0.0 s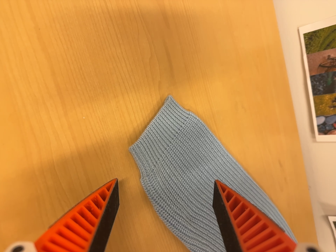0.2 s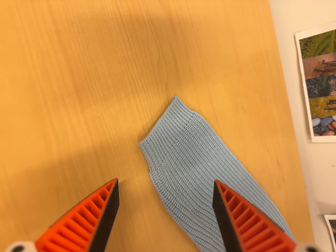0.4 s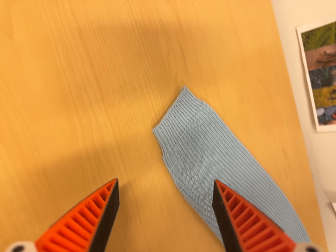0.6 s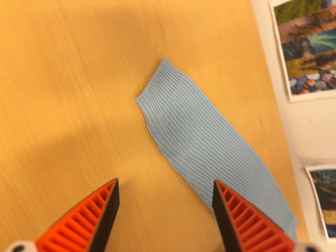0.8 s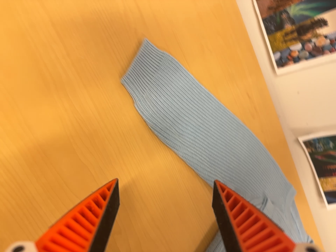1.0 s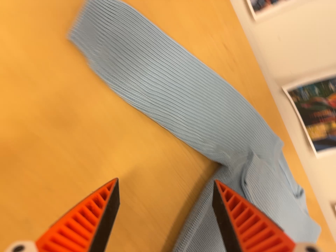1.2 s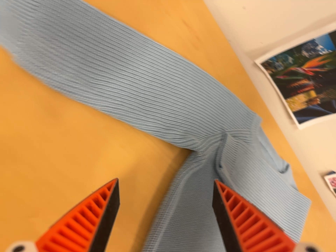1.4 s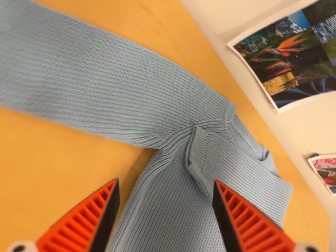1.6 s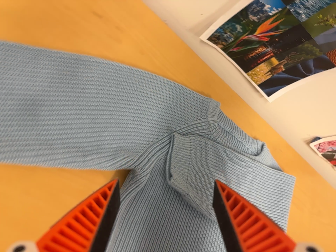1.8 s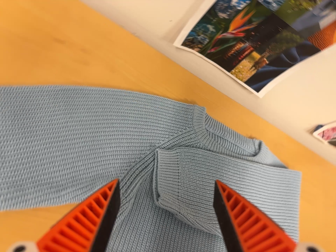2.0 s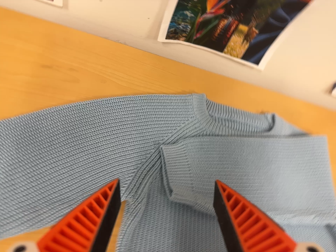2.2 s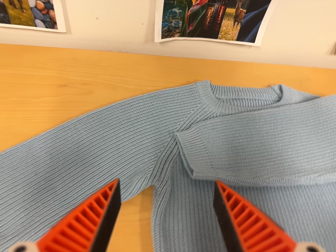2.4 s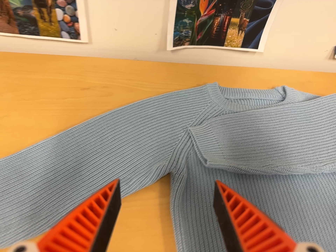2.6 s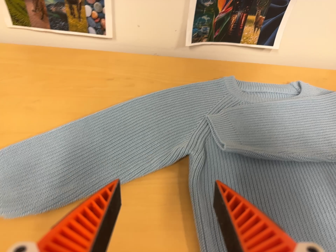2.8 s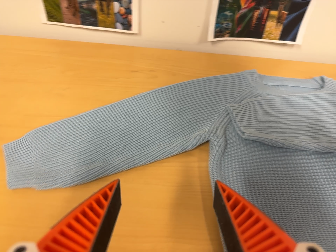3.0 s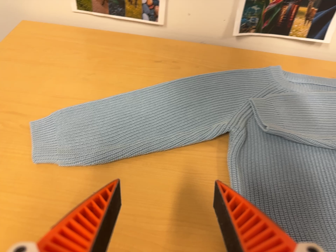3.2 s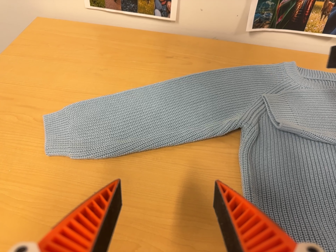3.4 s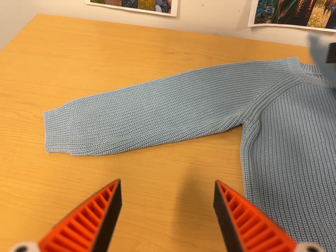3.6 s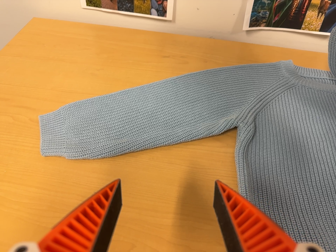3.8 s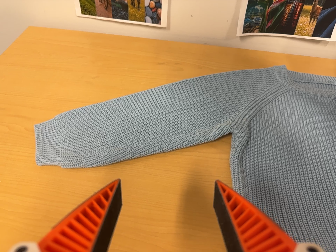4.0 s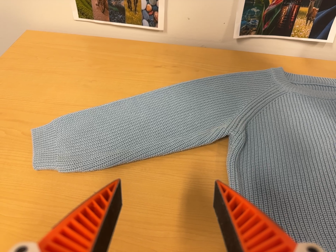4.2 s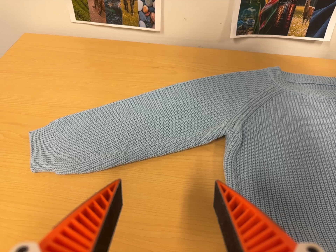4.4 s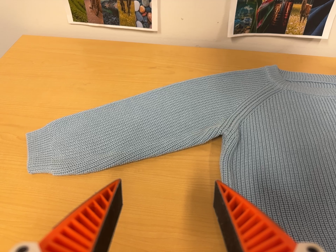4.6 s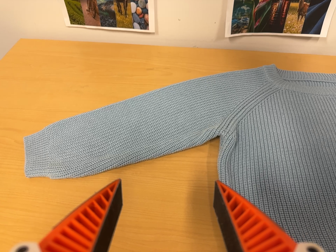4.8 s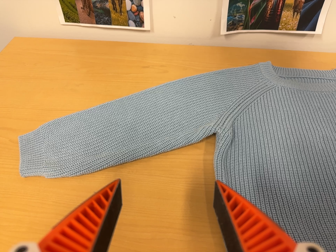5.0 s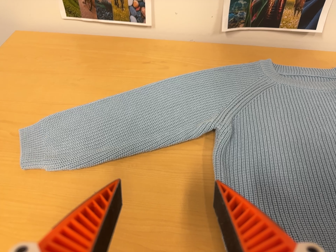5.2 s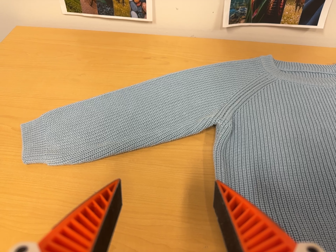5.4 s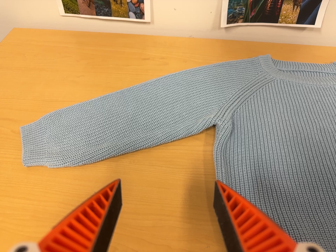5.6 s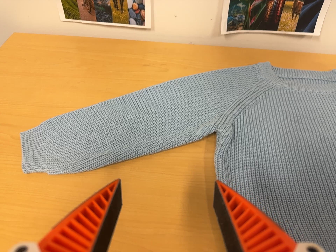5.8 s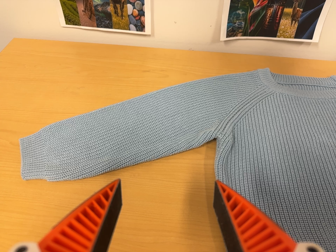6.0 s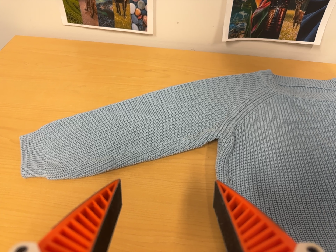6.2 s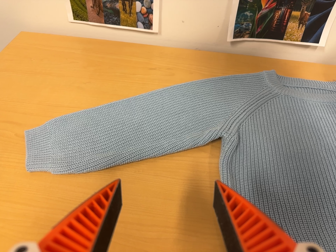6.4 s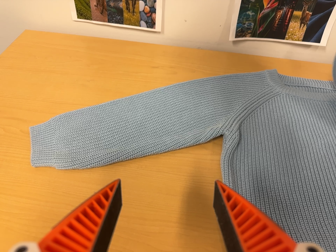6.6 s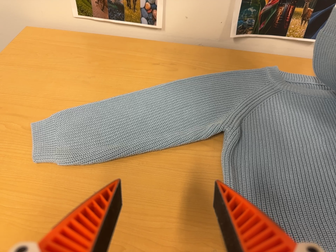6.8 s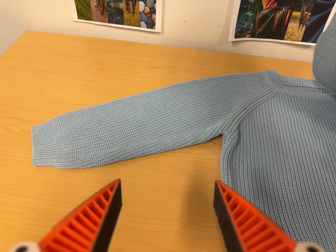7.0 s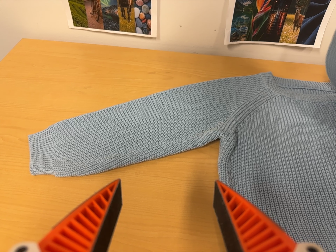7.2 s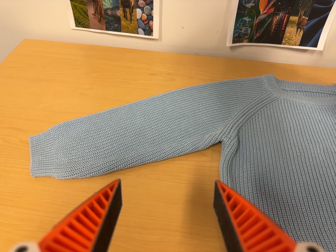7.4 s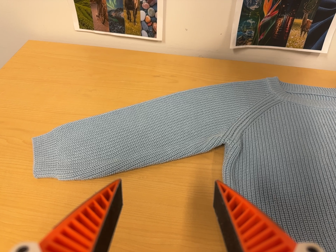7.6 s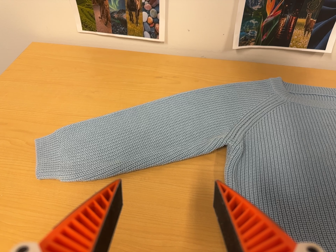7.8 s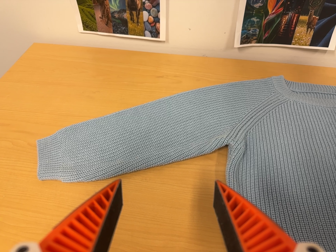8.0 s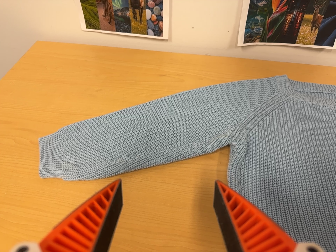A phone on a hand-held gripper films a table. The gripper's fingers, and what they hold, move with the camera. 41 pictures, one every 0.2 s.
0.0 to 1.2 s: The camera travels to its right and toward the bottom of its view, about 12 cm, so close, fixed things drift to the left. Its aim tips toward the bottom of its view by about 10 degrees, and the scene shifts upward. It rolls about its line of sight by about 25 degrees, and the scene rotates counterclockwise.
1.2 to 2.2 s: The camera pans to its left by about 15 degrees. It travels to its right, about 20 cm. It rolls about its line of sight by about 45 degrees, and the scene rotates counterclockwise.
2.2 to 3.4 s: The camera pans to its left by about 15 degrees. It travels toward the bottom of its view and backward, about 16 cm.
3.4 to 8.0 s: The camera shifts only a little, or ends up much as it began.
The film runs backward here.
